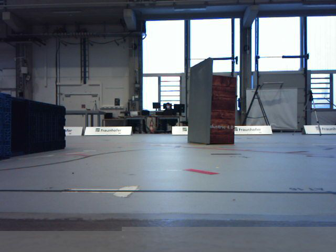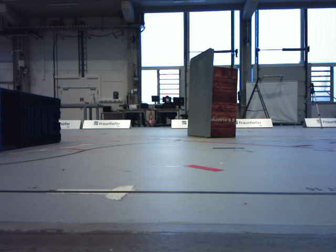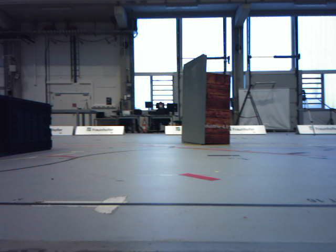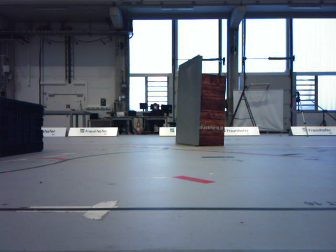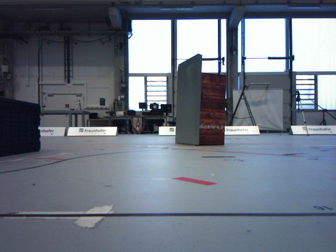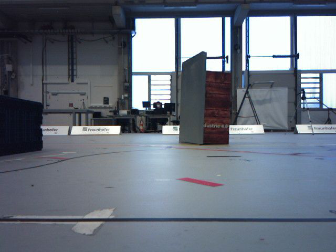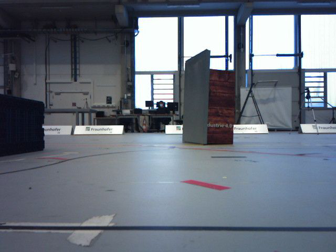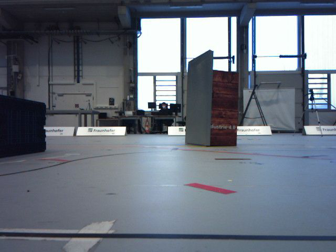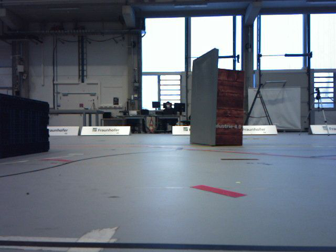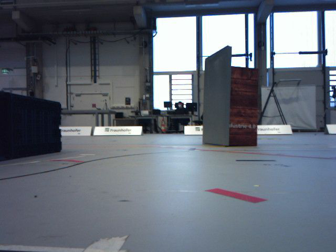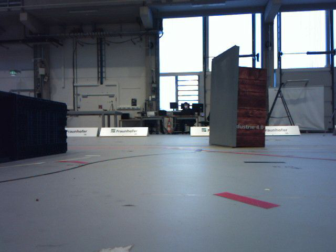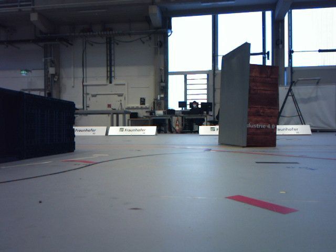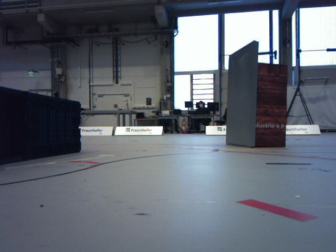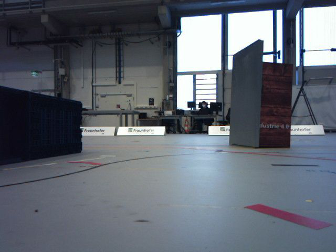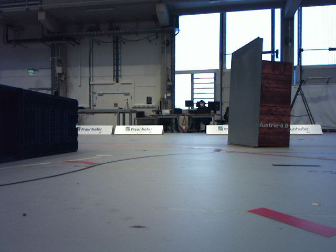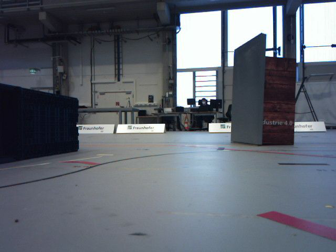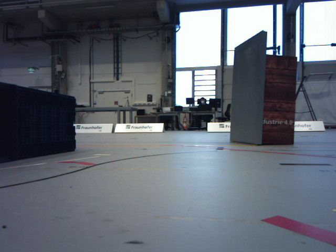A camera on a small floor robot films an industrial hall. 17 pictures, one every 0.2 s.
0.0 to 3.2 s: The camera travels forward, about 0.6 m, so what stands in front looms larger.
The film runs forward here.
